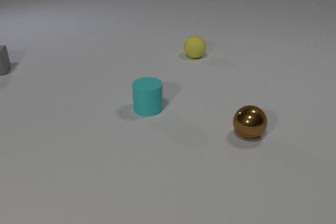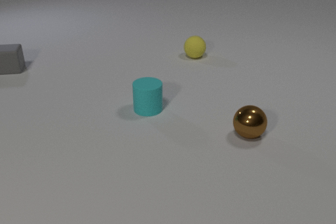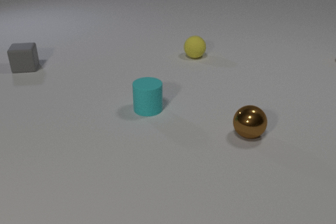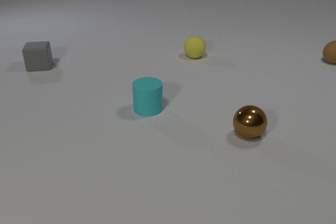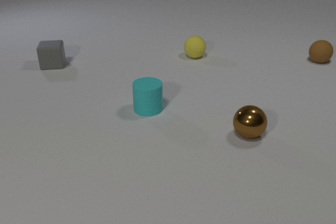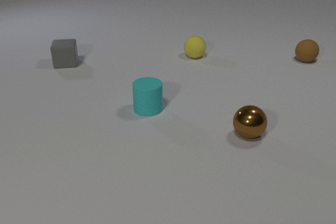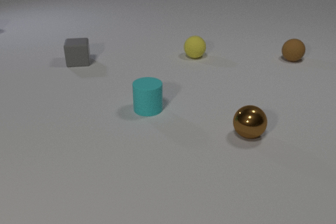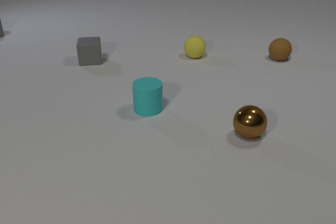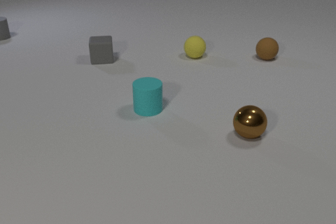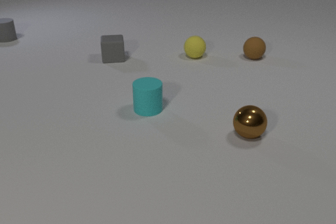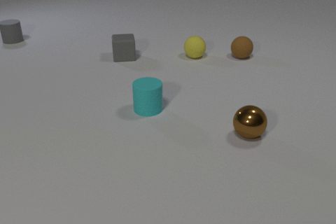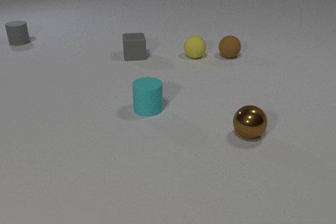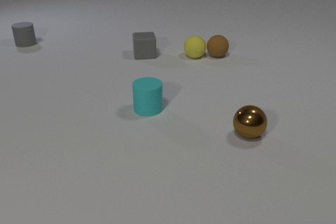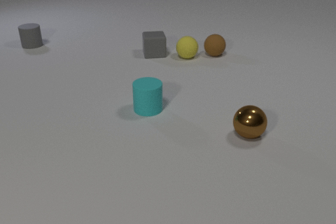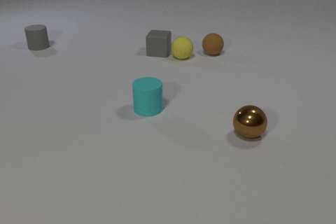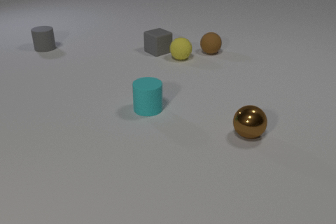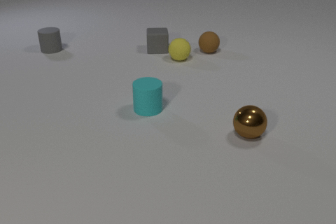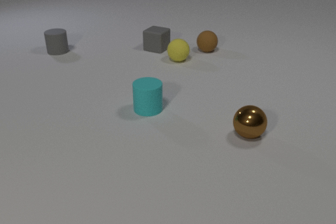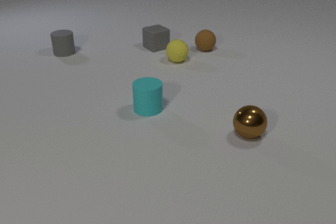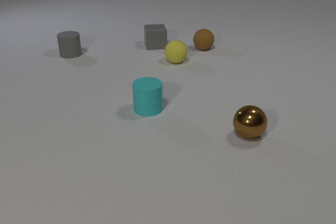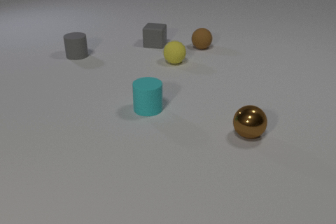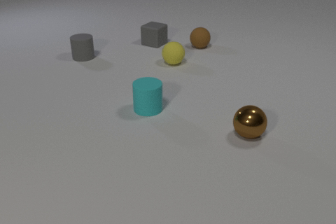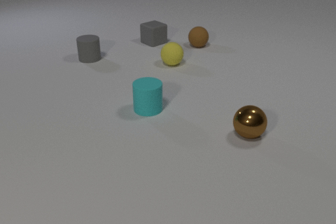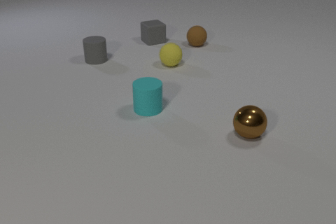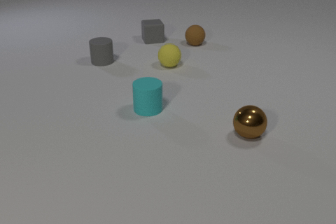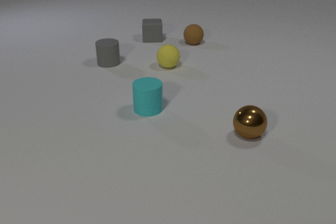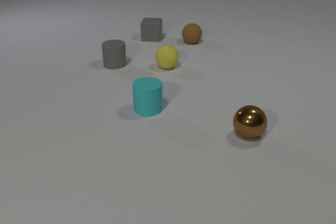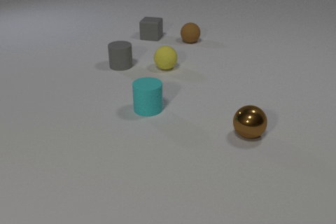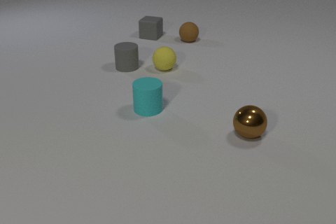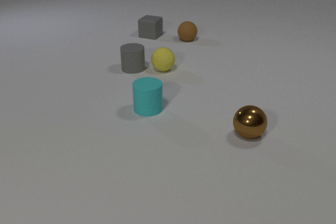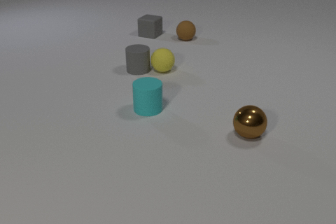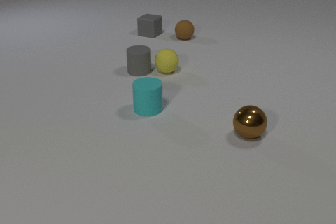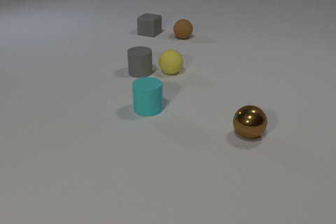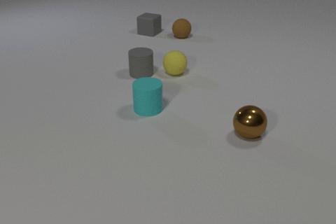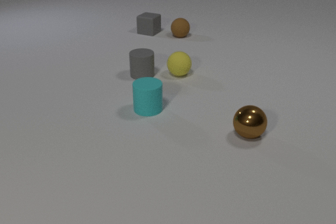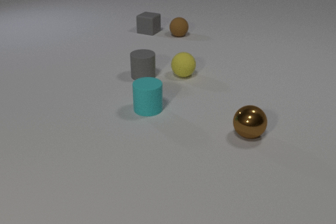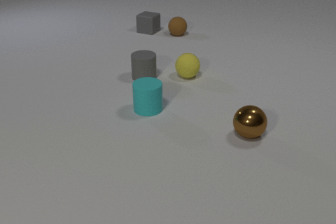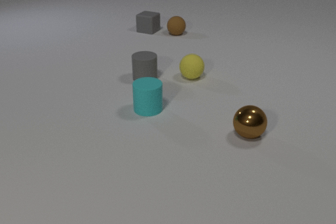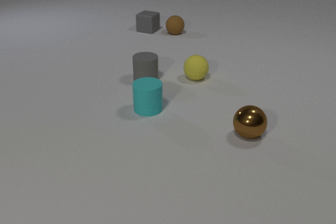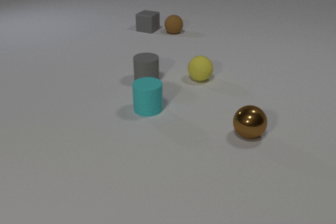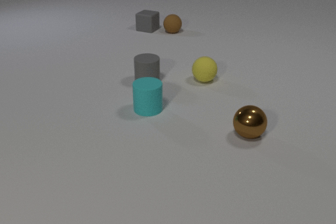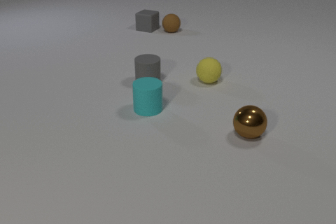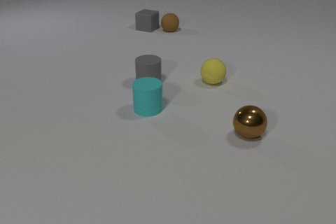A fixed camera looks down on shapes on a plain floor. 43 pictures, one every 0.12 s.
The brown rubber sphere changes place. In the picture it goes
to the left.
The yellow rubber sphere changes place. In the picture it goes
toward the camera.
0.00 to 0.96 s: The brown rubber sphere comes in at the right edge, rolls to the left. The gray rubber cylinder comes in at the left edge, slides toward the camera and to the right. The gray rubber cube slides to the right.
0.96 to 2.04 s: The brown rubber sphere rolls to the left. The yellow rubber sphere rolls to the left and toward the camera. The gray rubber cylinder slides toward the camera and to the right. The gray rubber cube slides to the right and away from the camera. The brown rubber sphere and the yellow rubber sphere collide. The yellow rubber sphere and the gray rubber cube collide.
2.04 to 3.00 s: The brown rubber sphere rolls away from the camera and to the left. The yellow rubber sphere rolls toward the camera and to the left. The gray rubber cylinder slides to the right and toward the camera. The gray rubber cube slides away from the camera.
3.00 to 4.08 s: The brown rubber sphere rolls away from the camera and to the left. The yellow rubber sphere rolls toward the camera and to the right. The gray rubber cylinder slides to the right and toward the camera. The gray rubber cube slides away from the camera. The yellow rubber sphere and the gray rubber cylinder collide.
4.08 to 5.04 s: The brown rubber sphere rolls away from the camera and to the left. The yellow rubber sphere rolls to the right and toward the camera. The gray rubber cylinder slides toward the camera. The gray rubber cube slides away from the camera.
What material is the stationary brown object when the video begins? metal.
What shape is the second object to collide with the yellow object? cube.
Are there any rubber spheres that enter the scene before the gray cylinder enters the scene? yes.
